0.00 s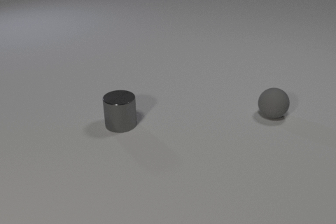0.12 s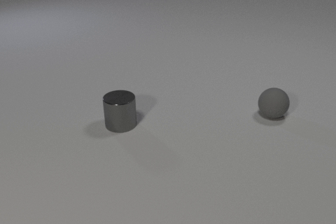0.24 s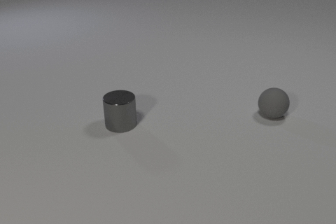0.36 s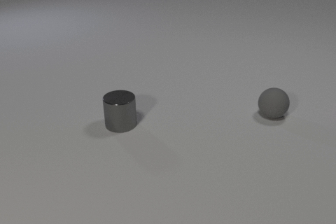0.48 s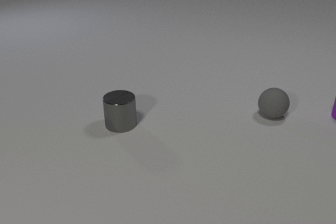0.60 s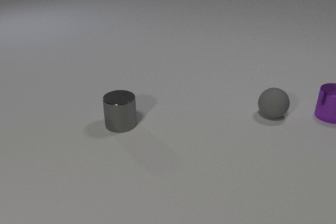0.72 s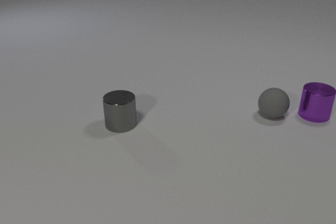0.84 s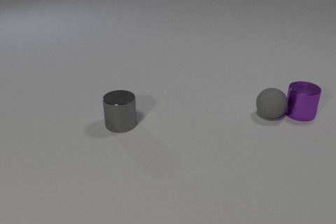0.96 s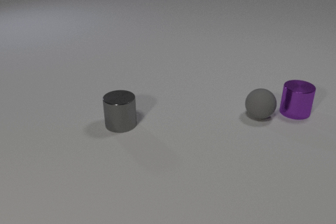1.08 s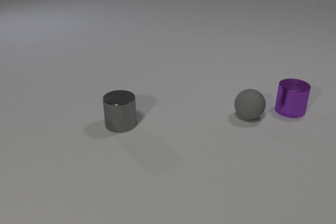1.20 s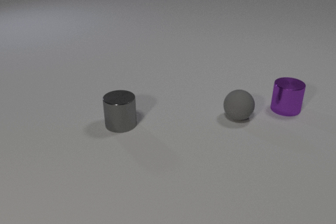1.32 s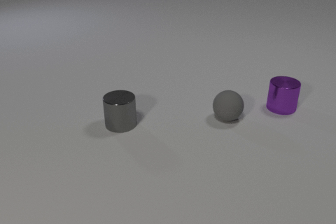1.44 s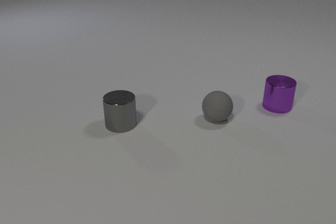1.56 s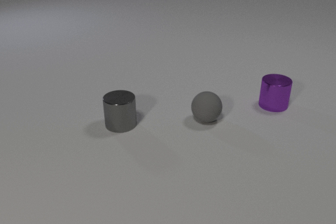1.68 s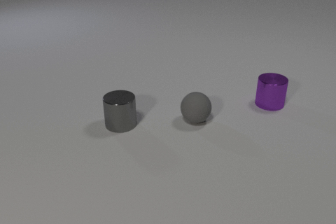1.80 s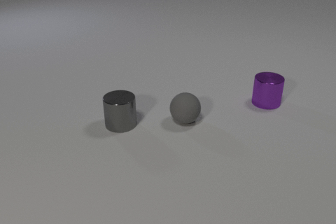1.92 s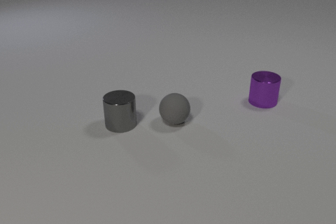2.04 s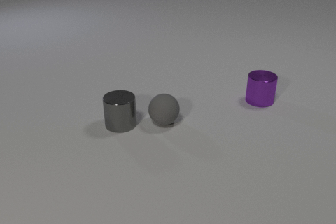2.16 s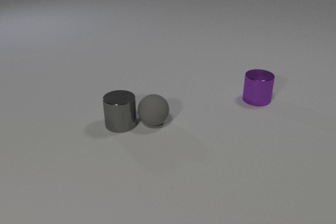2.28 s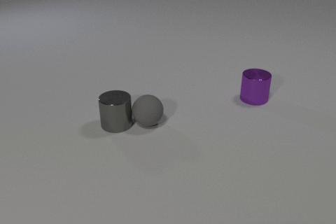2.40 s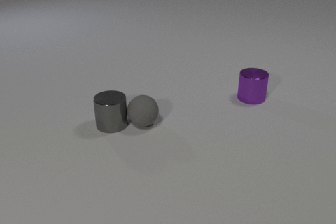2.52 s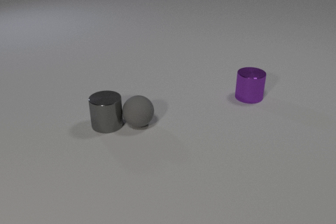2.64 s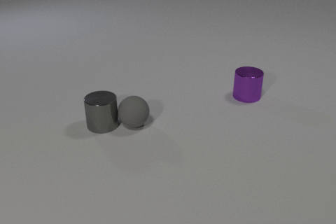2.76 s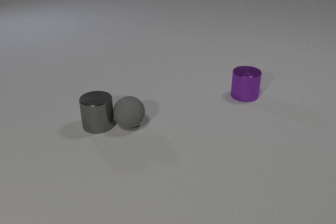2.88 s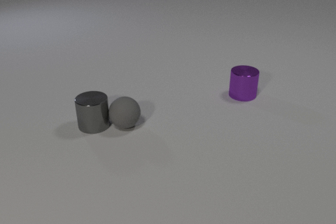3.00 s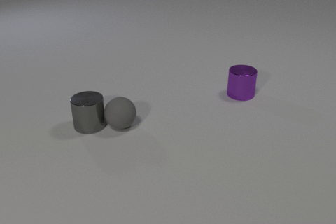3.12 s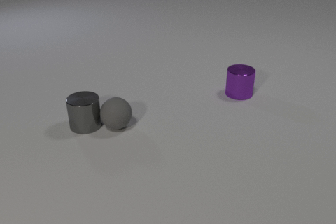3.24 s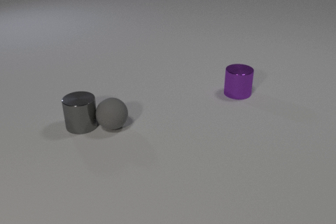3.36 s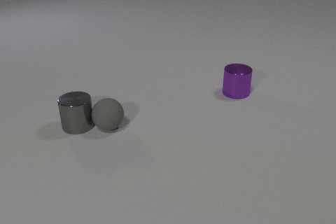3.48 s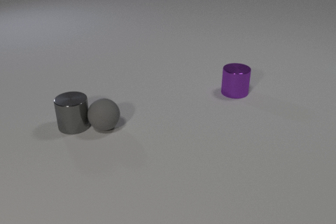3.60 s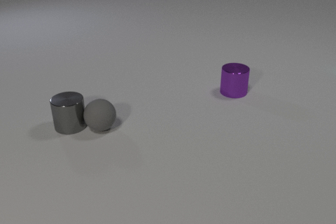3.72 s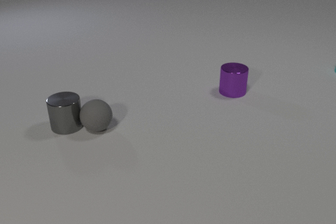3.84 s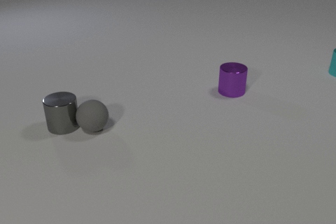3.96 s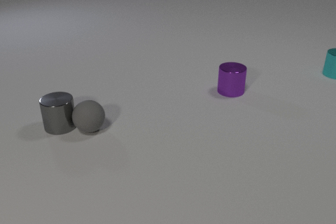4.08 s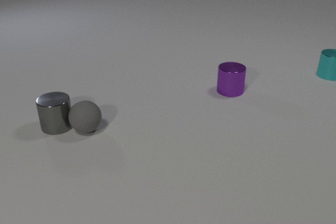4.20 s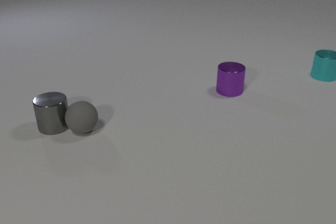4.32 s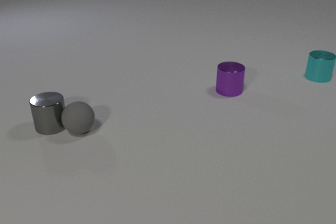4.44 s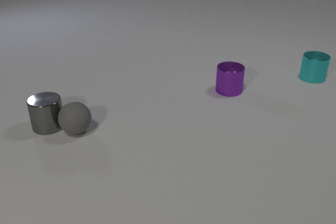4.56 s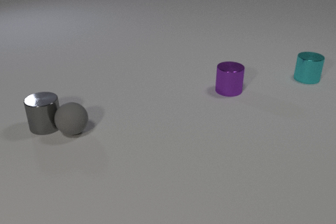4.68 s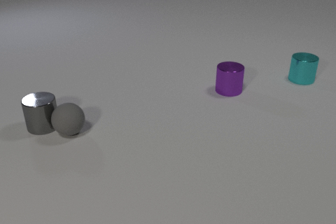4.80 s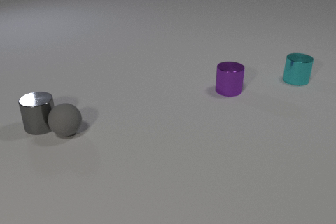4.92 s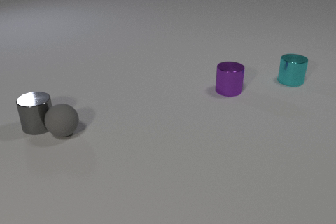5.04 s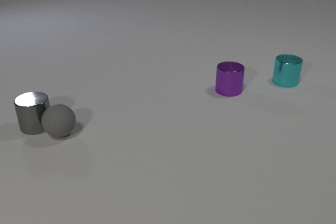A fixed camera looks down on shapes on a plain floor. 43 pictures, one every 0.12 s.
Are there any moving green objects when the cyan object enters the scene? no.
What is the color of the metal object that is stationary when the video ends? purple.
How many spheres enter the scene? 0.
0.00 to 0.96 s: The purple metal cylinder comes in at the right edge, slides to the left. The gray rubber sphere rolls to the left. The purple metal cylinder and the gray rubber sphere collide.
0.96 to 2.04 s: The purple metal cylinder slides to the left and away from the camera. The gray rubber sphere rolls to the left.
2.04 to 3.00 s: The purple metal cylinder slides to the left and away from the camera. The gray rubber sphere rolls to the left. The gray metal cylinder slides to the left. The gray rubber sphere and the gray metal cylinder collide.
3.00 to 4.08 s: The purple metal cylinder slides to the left and away from the camera. The gray rubber sphere rolls to the left. The gray metal cylinder slides to the left. The cyan metal cylinder comes in at the right edge, slides to the left and toward the camera.
4.08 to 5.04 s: The gray rubber sphere rolls to the left. The gray metal cylinder slides to the left. The cyan metal cylinder slides to the left and toward the camera.
